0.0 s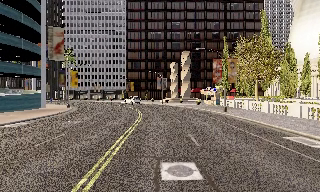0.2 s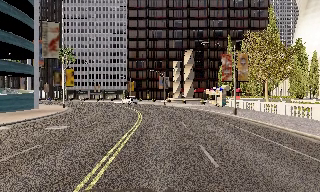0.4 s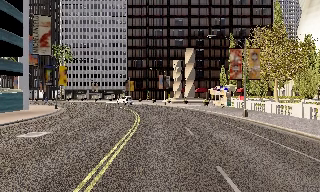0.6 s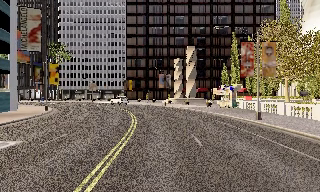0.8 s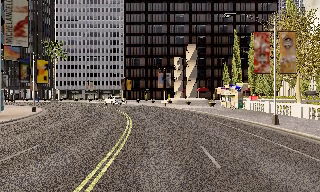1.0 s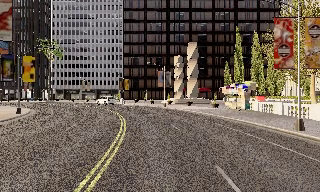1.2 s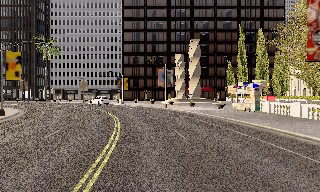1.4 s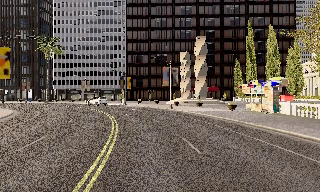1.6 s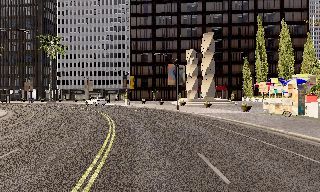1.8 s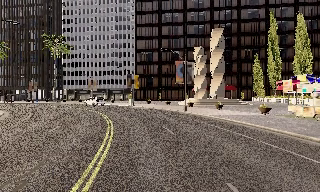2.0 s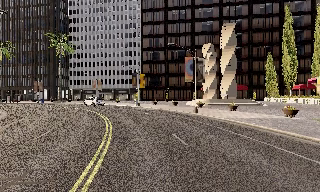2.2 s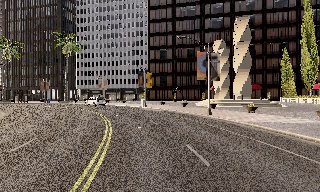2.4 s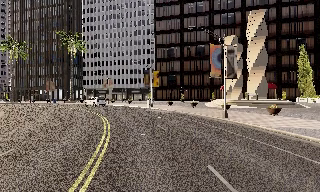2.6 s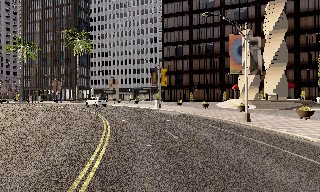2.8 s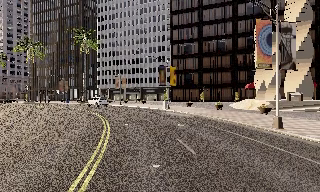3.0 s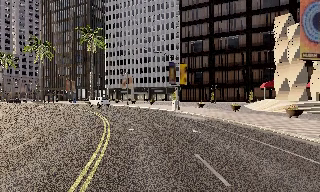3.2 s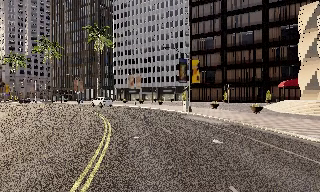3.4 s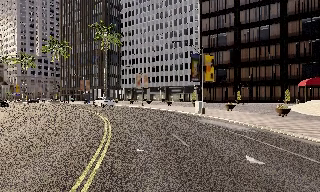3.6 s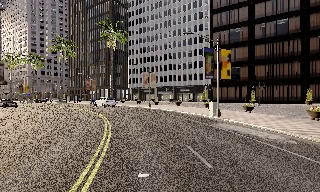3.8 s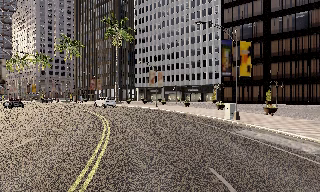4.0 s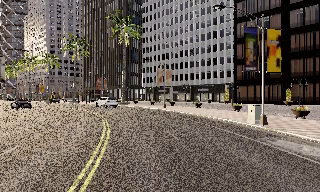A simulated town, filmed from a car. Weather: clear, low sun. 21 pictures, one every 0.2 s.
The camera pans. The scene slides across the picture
to the right.
The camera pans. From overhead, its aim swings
counterclockwise.
0.0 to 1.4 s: The camera travels forward, about 14 m, so what stands in front looms larger.
1.4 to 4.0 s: The scene slides to the right, as the camera pans about 35 degrees to its left. It travels forward, about 25 m.
The film runs forward here.
